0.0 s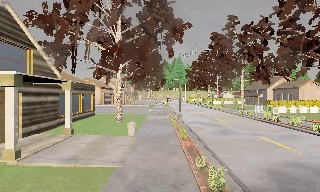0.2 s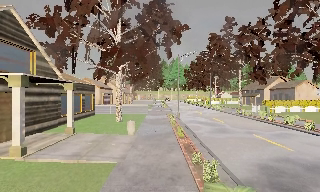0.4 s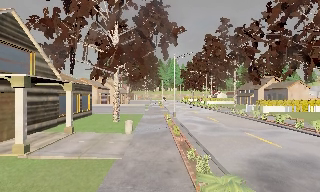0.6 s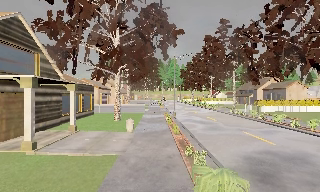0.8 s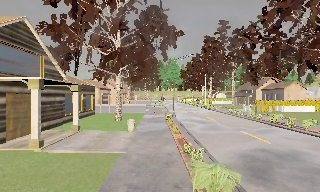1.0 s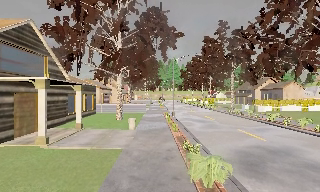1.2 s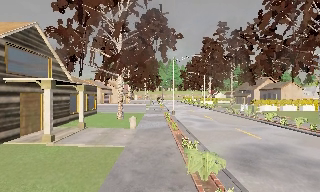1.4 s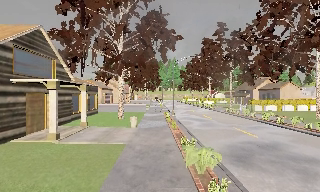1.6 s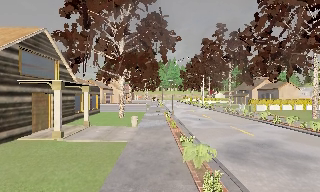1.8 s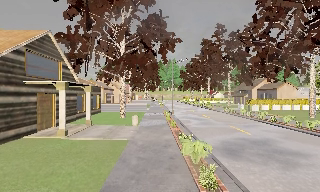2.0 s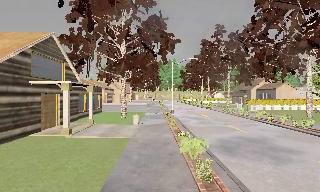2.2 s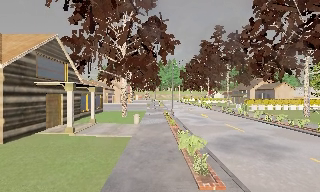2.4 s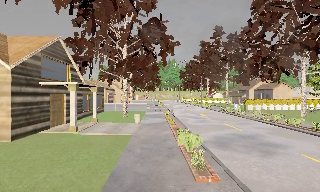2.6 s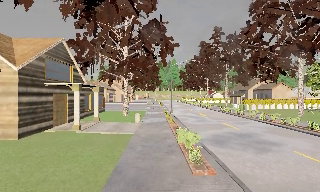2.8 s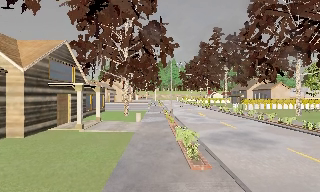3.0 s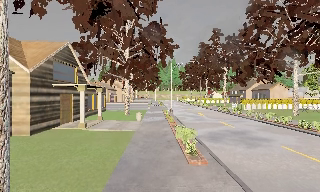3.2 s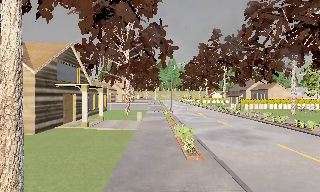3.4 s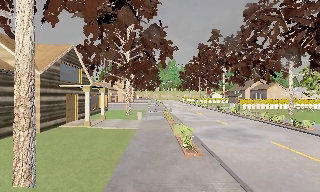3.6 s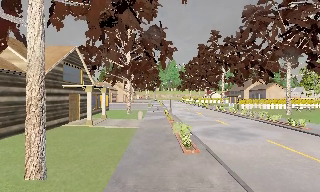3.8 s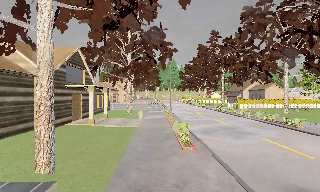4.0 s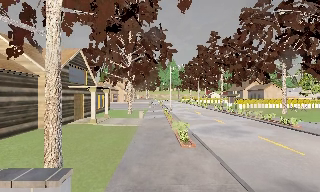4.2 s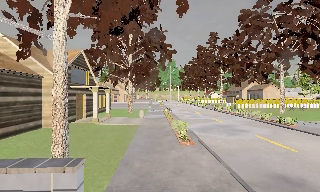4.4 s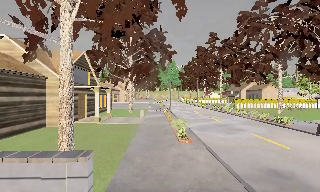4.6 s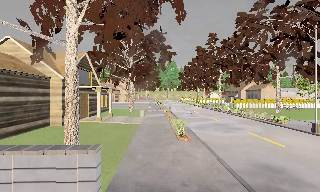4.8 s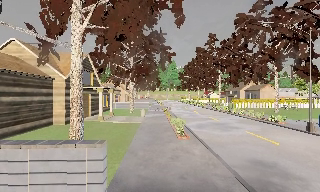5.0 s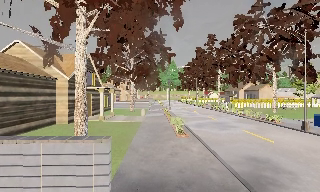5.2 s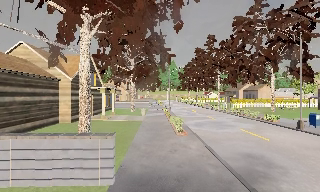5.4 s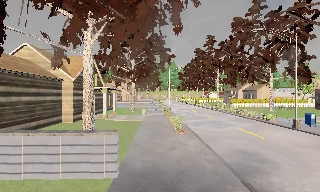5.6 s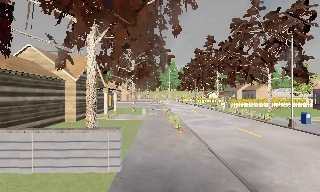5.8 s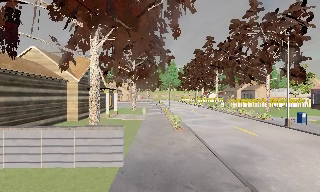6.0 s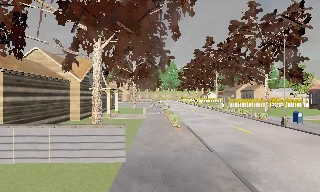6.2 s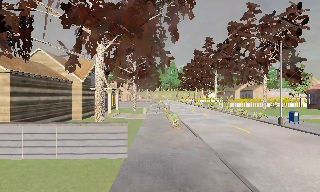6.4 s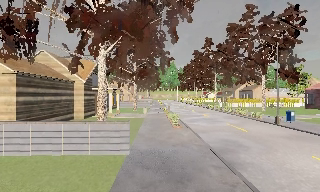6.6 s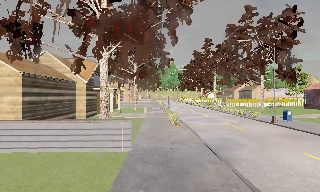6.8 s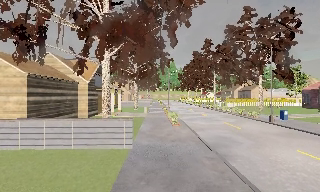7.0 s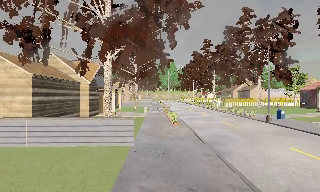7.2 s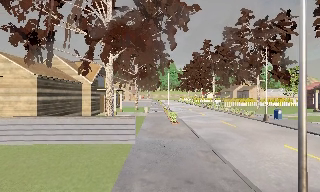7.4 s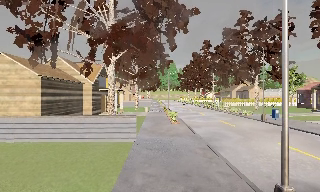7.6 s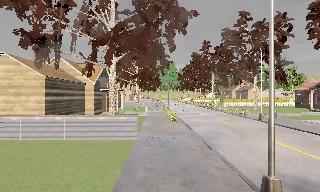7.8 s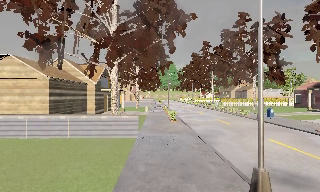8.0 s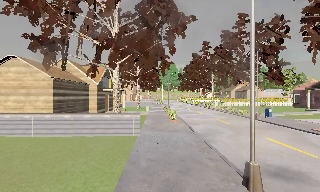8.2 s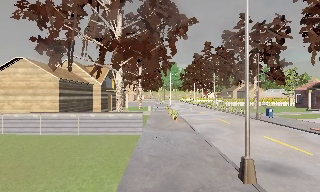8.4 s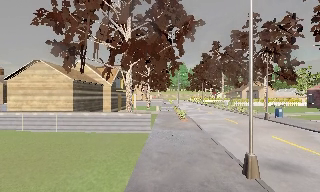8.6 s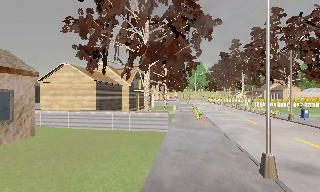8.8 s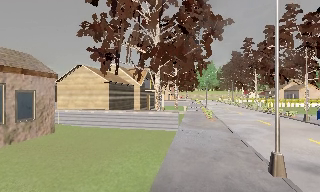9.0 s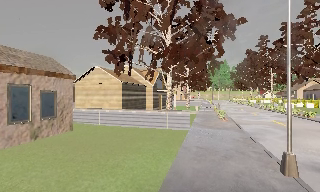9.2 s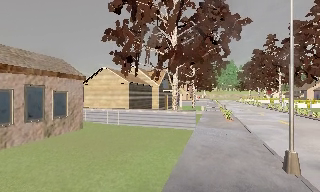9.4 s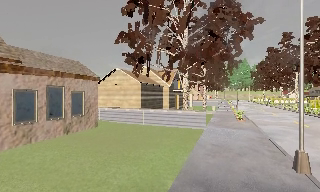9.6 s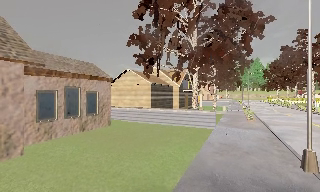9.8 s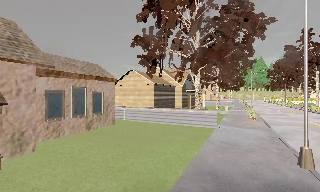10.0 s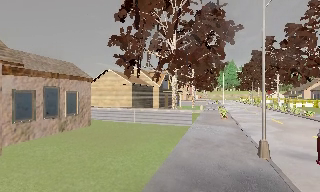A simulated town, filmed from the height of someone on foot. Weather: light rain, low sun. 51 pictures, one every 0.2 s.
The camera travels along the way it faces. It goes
backward.
0.0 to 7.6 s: The camera travels backward, about 15 m, so what stands in front gets smaller.
7.6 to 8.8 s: The camera pans to its left, which is counterclockwise from overhead, by about 15 degrees. It travels backward, about 2.5 m, so what stands in front gets smaller.
8.8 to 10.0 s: The camera travels backward, about 2 m, so what stands in front gets smaller.
The film runs backward here.
